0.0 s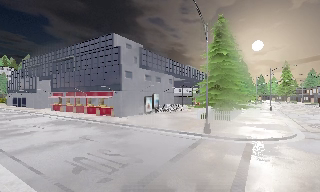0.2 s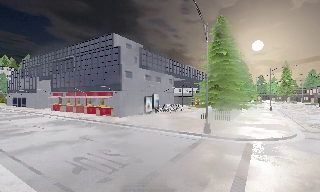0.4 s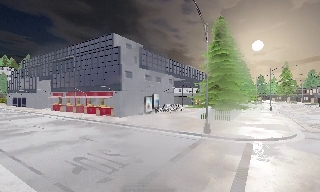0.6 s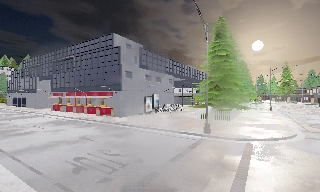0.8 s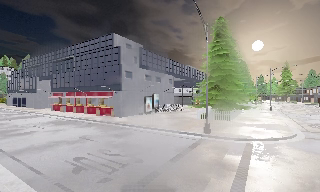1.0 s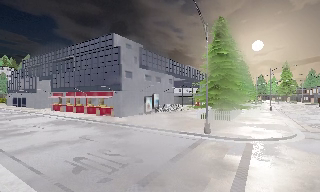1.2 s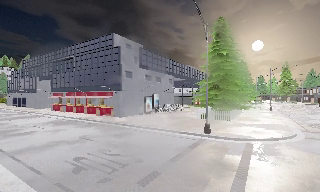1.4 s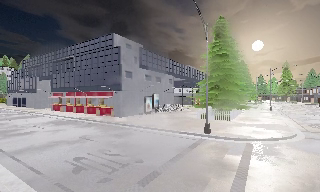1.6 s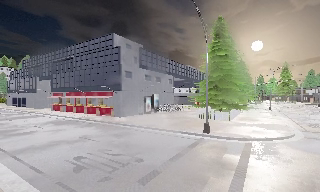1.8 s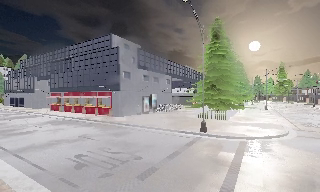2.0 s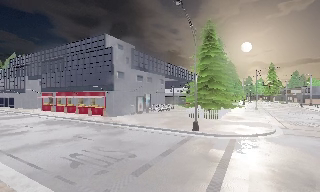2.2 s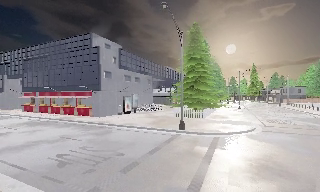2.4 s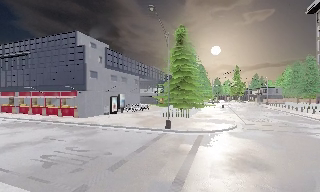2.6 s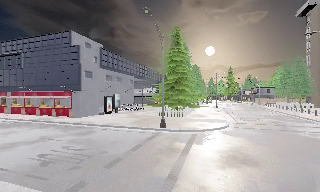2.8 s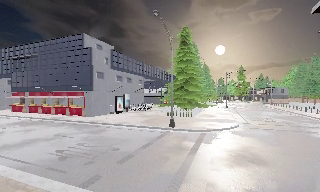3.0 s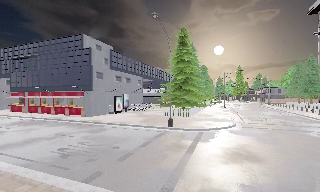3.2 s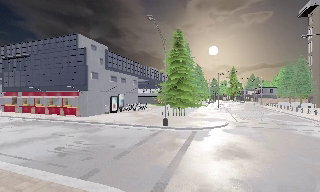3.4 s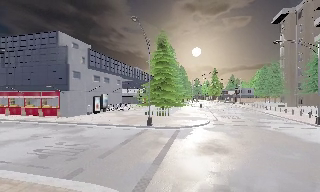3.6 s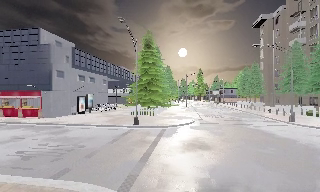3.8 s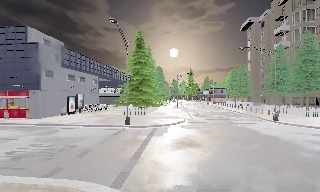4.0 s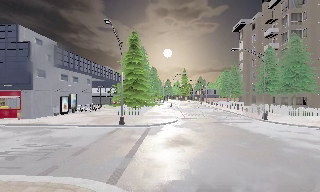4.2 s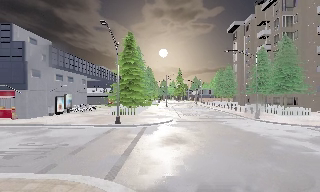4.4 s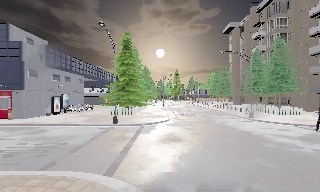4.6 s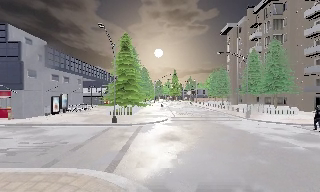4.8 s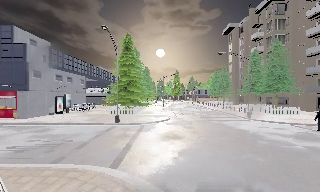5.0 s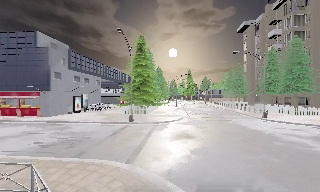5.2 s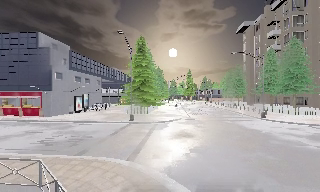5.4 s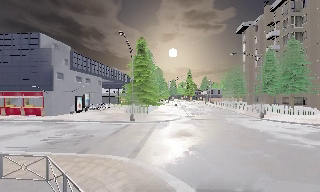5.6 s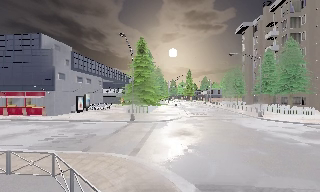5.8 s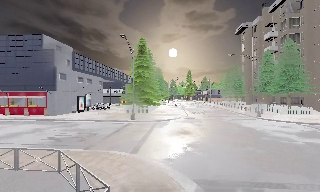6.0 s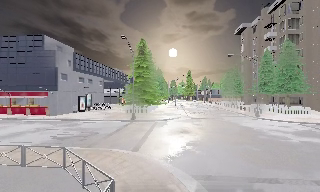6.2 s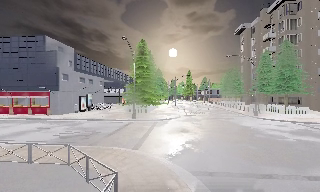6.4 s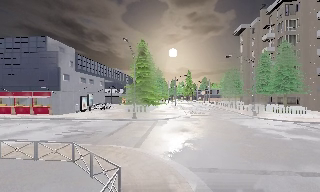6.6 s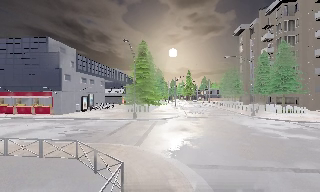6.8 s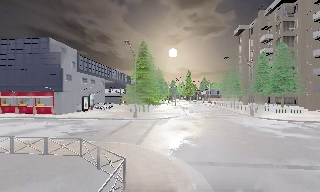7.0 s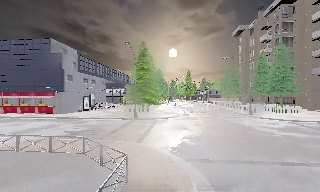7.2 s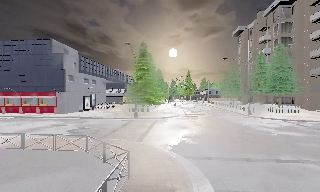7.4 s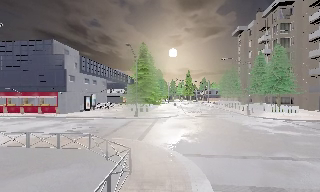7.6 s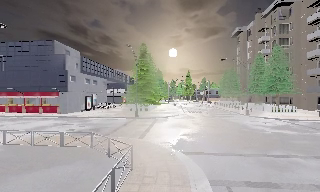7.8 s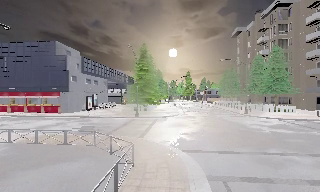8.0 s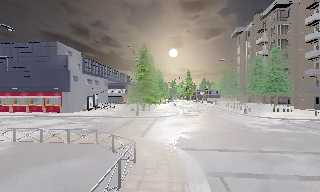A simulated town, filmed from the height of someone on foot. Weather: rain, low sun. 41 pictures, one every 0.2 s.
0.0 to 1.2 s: The camera keeps its place and its aim.
1.2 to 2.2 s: The camera travels backward, about 1 m, so what stands in front gets smaller. It gains speed.
2.2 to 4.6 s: The camera pans to its right, which is clockwise from overhead, by about 25 degrees. It travels backward, about 3.5 m, so what stands in front gets smaller.
4.6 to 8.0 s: The camera travels backward, about 4.5 m, so what stands in front gets smaller.
The film runs backward here.
